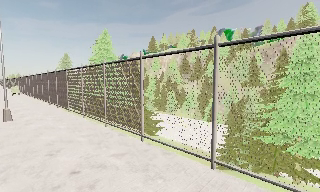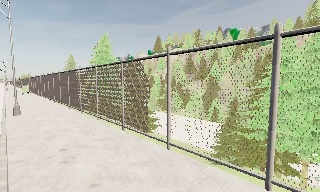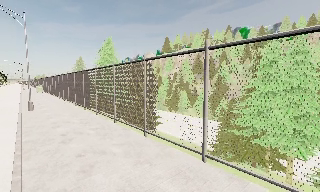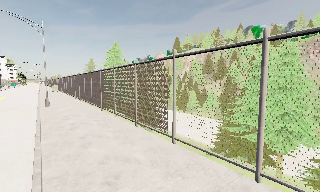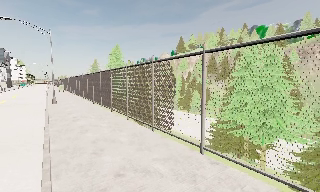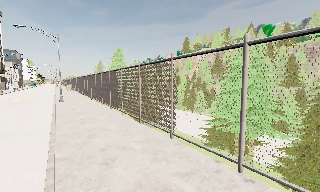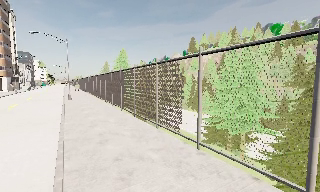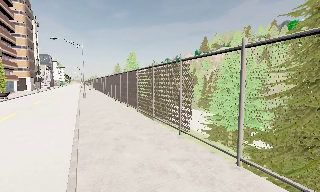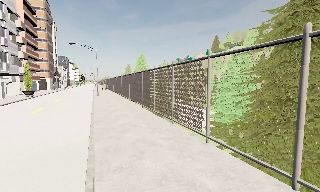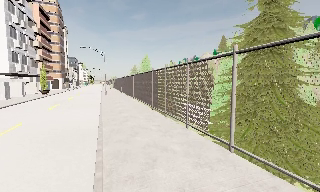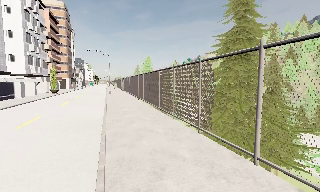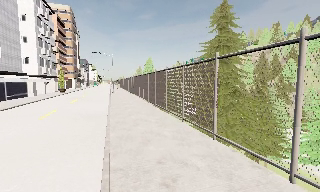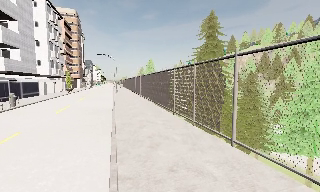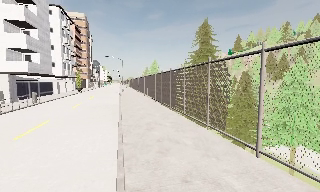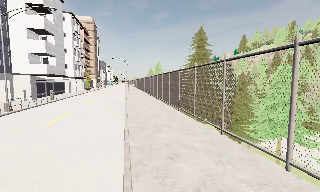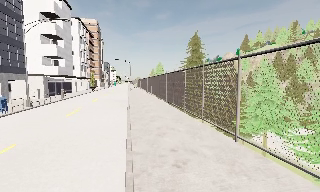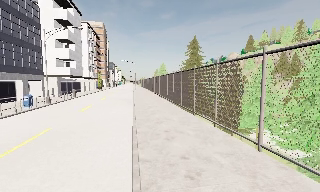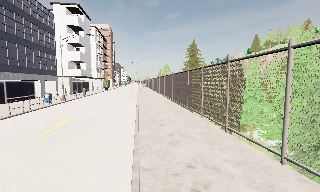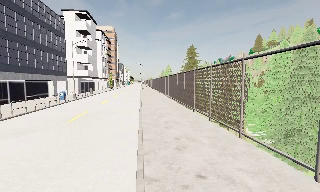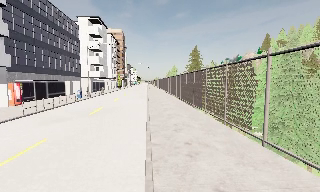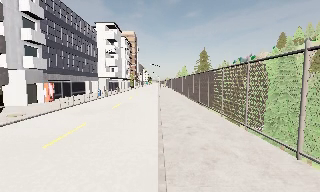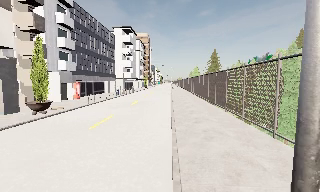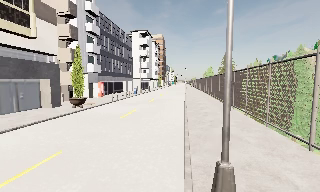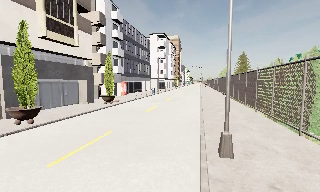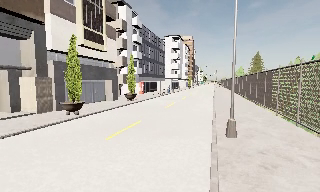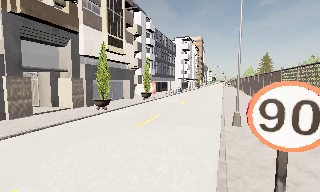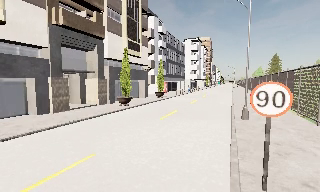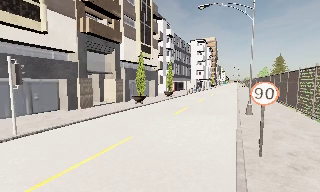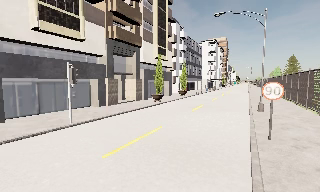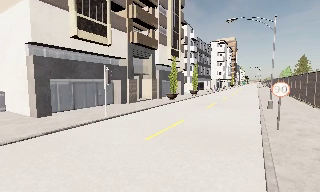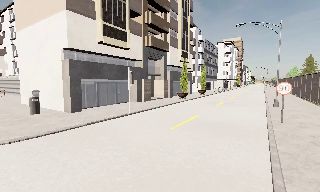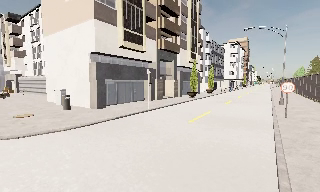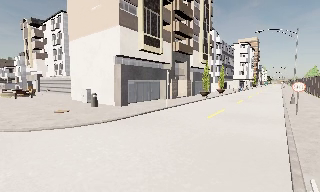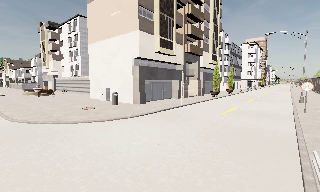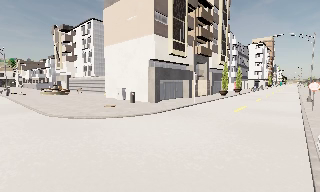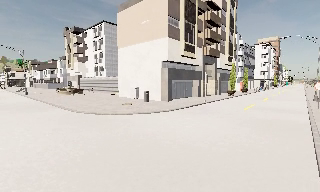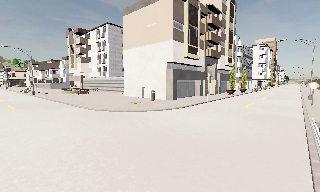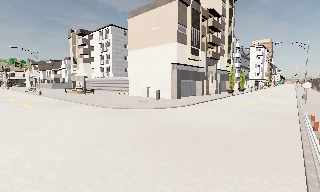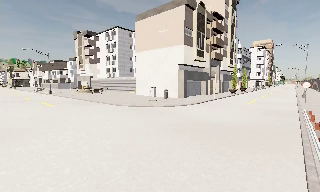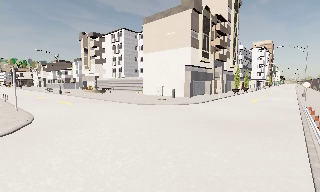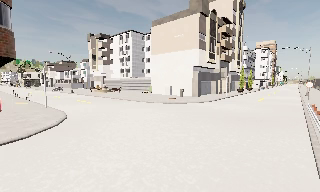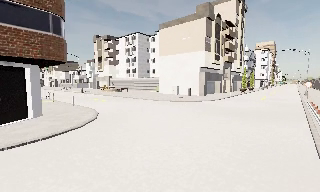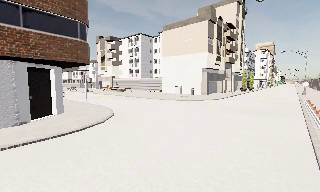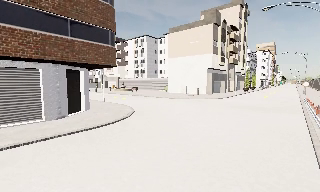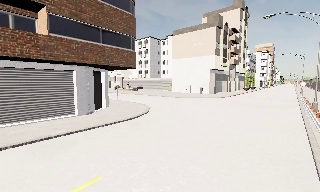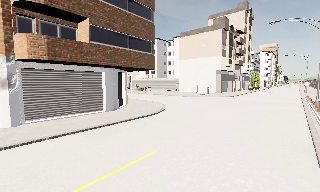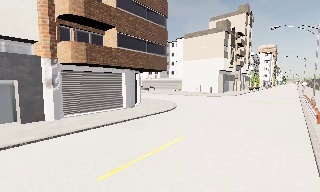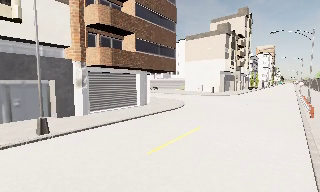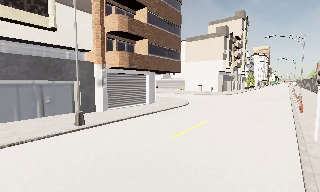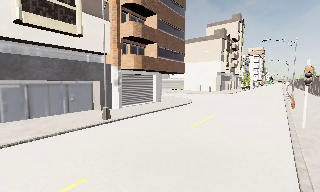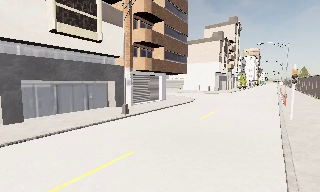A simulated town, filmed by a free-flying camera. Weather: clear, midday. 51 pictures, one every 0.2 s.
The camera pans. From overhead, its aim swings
counterclockwise.
The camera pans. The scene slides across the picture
to the right.
0.0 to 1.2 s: The camera pans to its left, which is counterclockwise from overhead, by about 15 degrees. It travels backward and to its right, about 10 m, so what stands in front gets smaller.
1.2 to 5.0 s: The camera pans to its left, which is counterclockwise from overhead, by about 50 degrees. It travels backward, about 35 m.
5.0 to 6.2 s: The scene slides to the right, as the camera pans about 15 degrees to its left. It travels backward and to its left, about 10 m, so what stands in front gets smaller.
6.2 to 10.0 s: The camera travels backward and to its left, about 30 m, so what stands in front gets smaller.
The film runs backward here.
